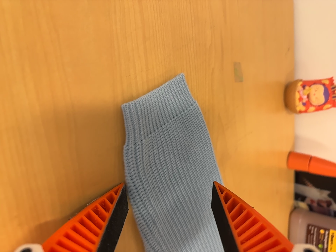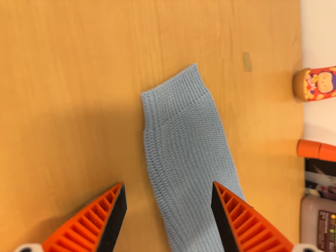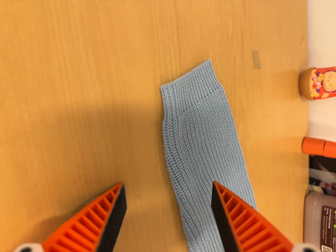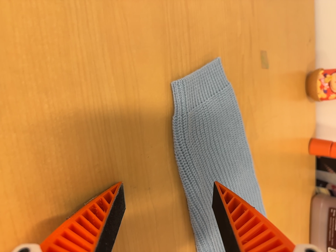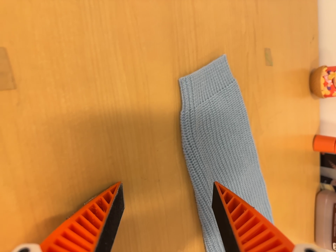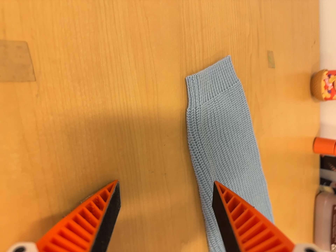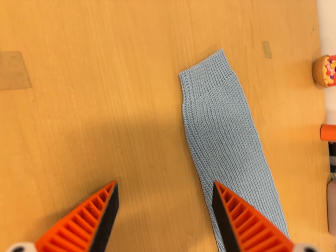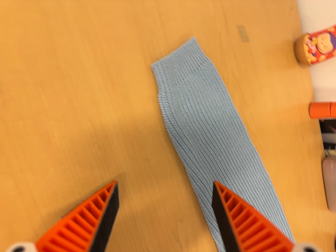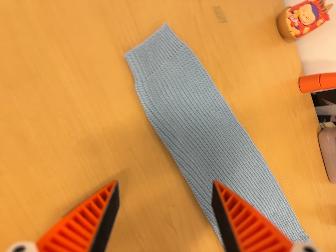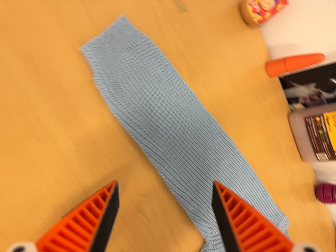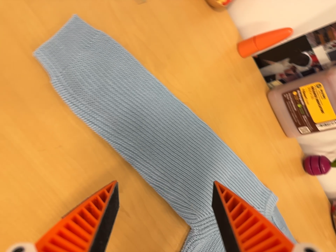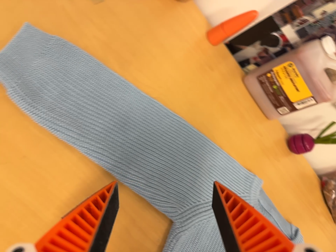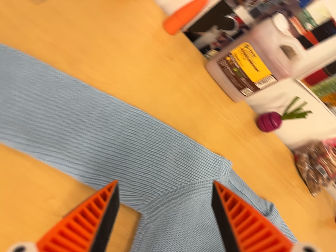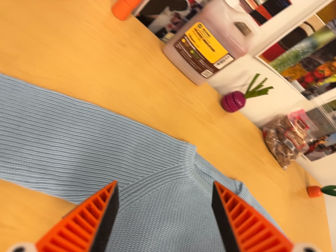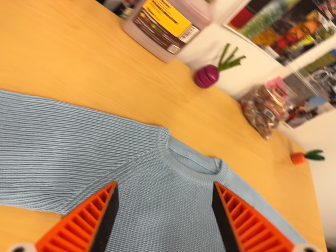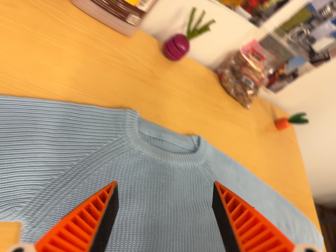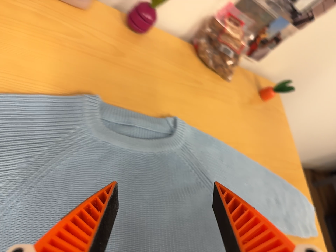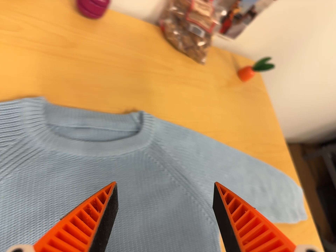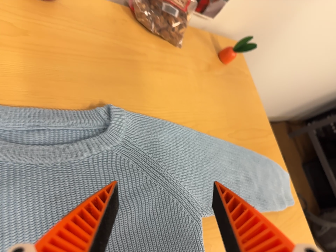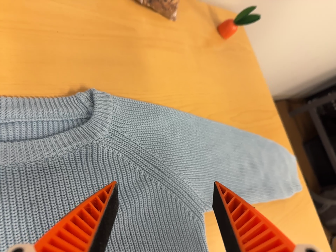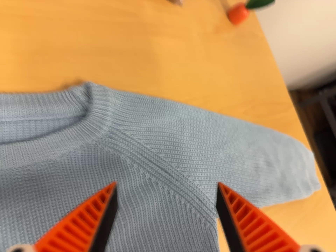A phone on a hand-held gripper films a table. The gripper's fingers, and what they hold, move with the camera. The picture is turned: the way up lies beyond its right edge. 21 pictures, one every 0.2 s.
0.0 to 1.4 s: The camera travels backward and toward the bottom of its view, about 9 cm, so what stands in front gets smaller. It rolls about its line of sight by about 10 degrees, and the scene rotates counterclockwise.
1.4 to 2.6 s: The scene slides to the left, as the camera pans about 10 degrees to its right. It travels to its right, about 22 cm, so close, fixed things drift to the left. Its aim tips toward the bottom of its view by about 10 degrees, and the scene shifts upward. It rolls about its line of sight by about 40 degrees, and the scene rotates counterclockwise.
2.6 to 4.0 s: The camera pans to its right by about 10 degrees. It travels forward and to its right, about 34 cm, so what stands in front looms larger. Its aim tips toward the bottom of its view by about 30 degrees, and the scene shifts upward. It rolls about its line of sight by about 30 degrees, and the scene rotates counterclockwise.
The film runs backward here.
